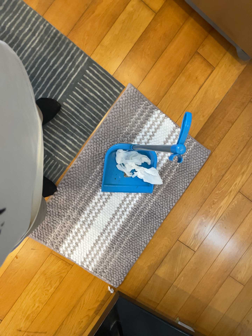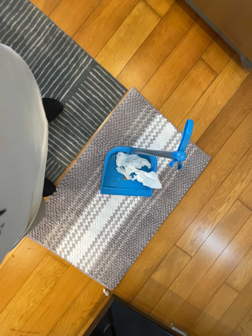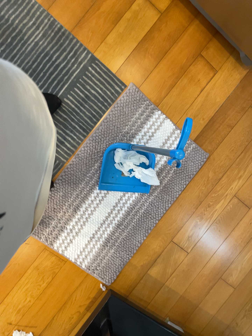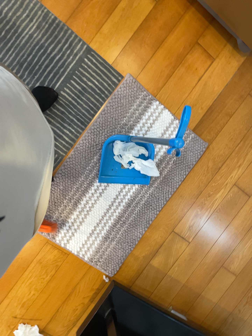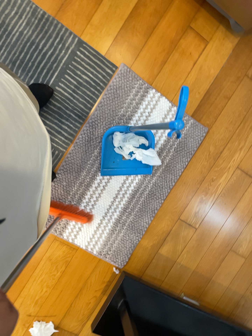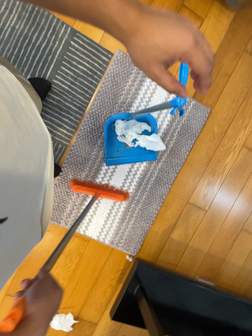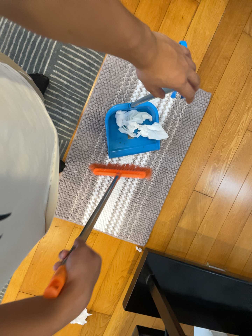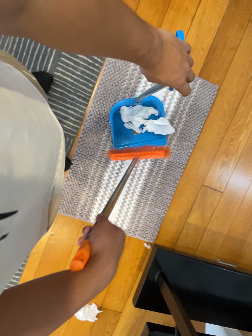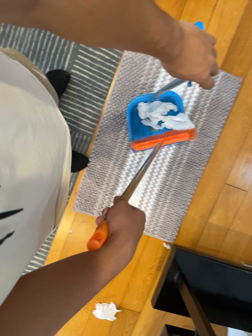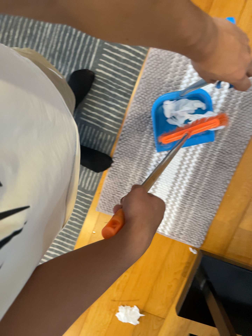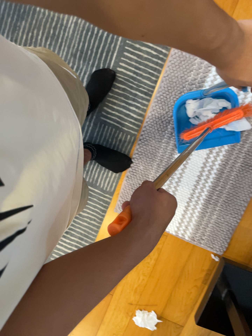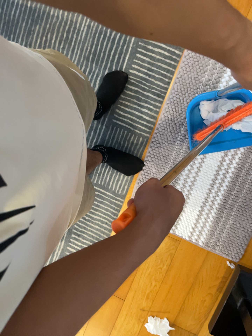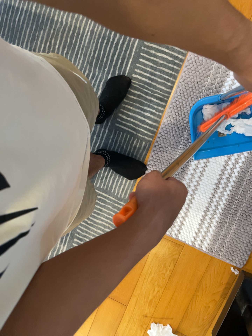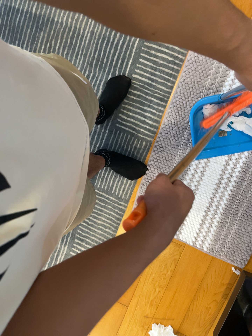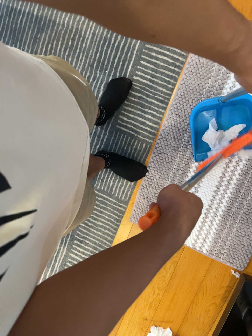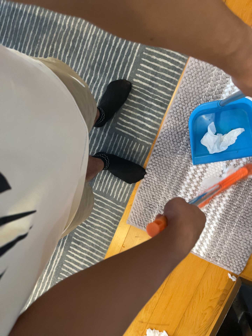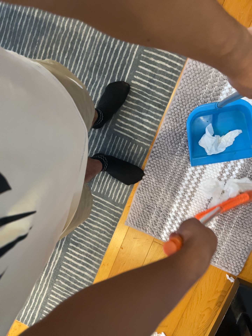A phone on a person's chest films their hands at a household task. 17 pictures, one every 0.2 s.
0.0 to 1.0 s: The camera rolls about its line of sight by about 10 degrees, and the scene rotates counterclockwise.
1.0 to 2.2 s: The camera swings to its left by about 25 degrees, and the scene slides to the right. It travels forward and to its right, about 14 cm, so what stands in front looms larger.
2.2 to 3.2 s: The camera shifts only a little, or ends up much as it began.
The film runs backward here.
